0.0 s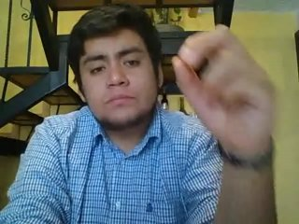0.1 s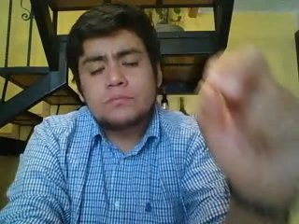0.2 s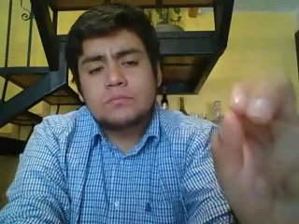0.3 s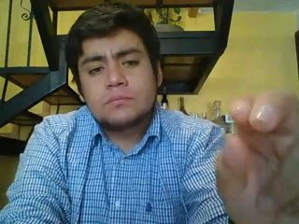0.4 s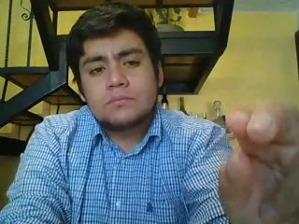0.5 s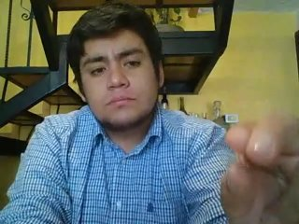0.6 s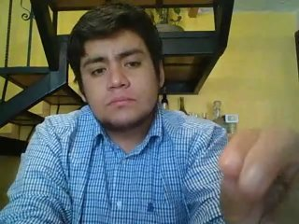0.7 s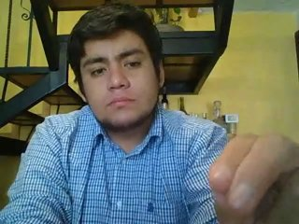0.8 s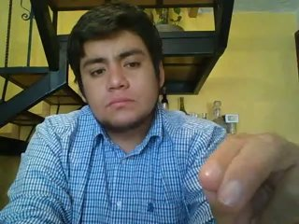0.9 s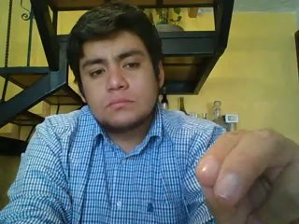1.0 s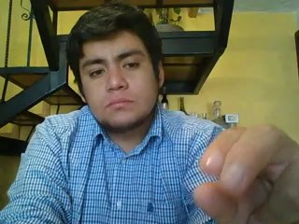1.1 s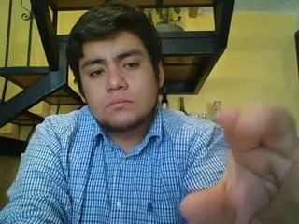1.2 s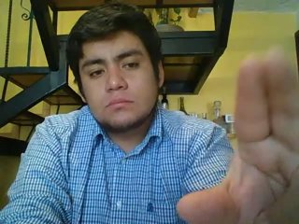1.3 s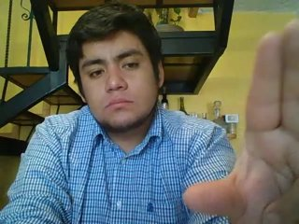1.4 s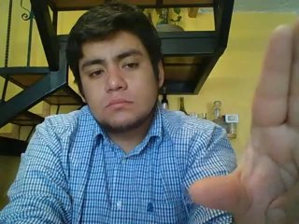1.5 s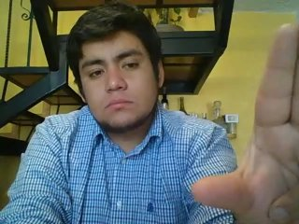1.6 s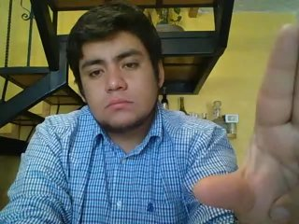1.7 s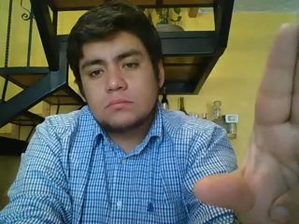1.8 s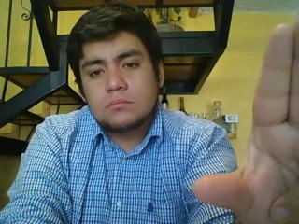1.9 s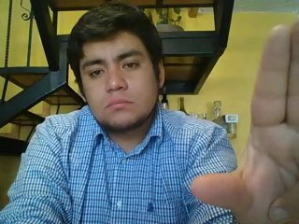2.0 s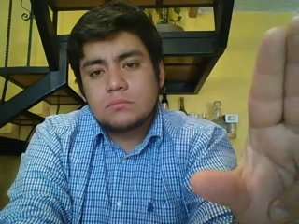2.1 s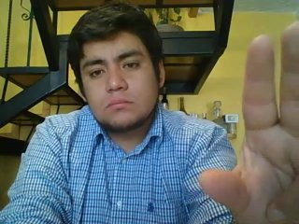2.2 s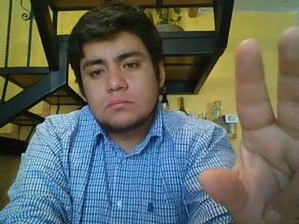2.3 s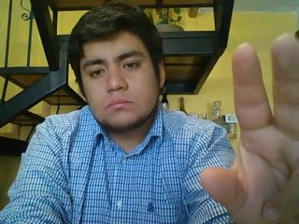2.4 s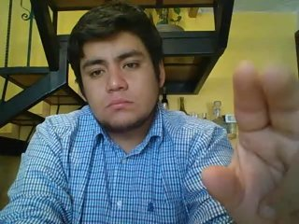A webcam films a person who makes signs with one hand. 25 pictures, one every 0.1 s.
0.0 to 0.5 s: Non-gesture.
0.6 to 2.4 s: Zoom in.
